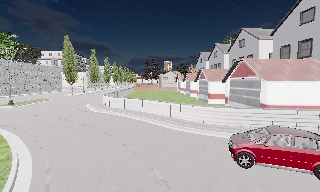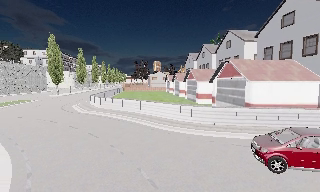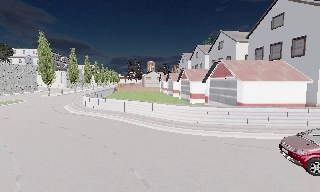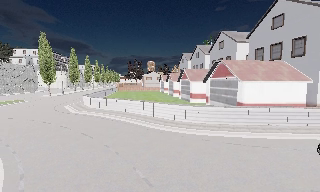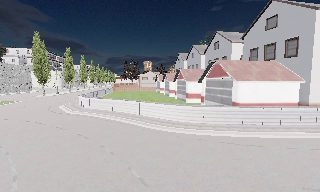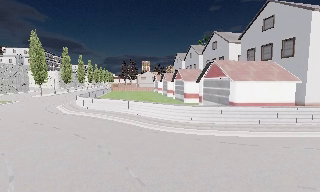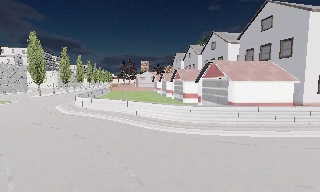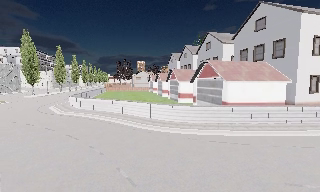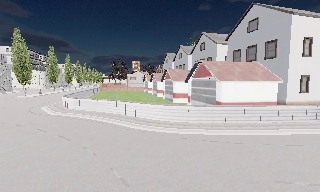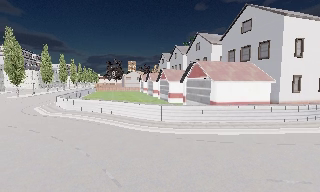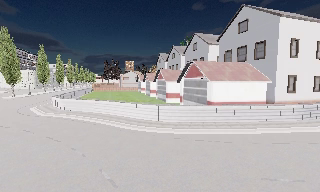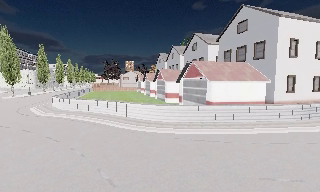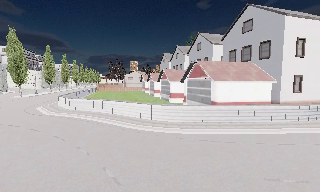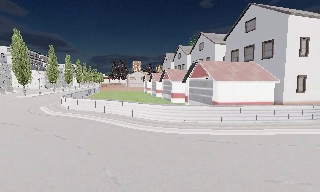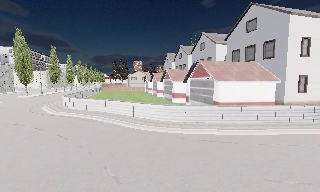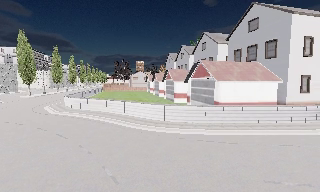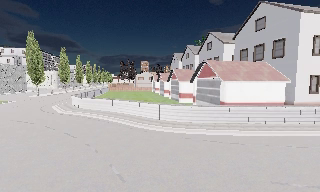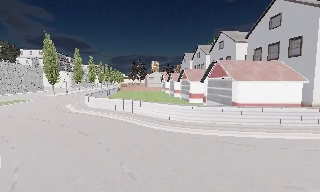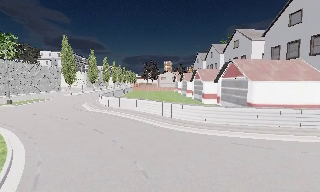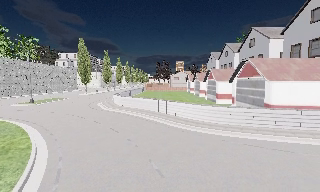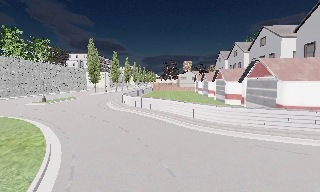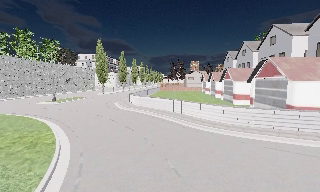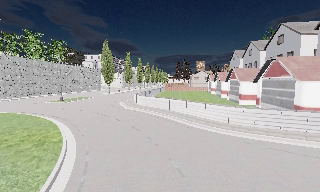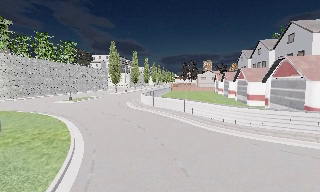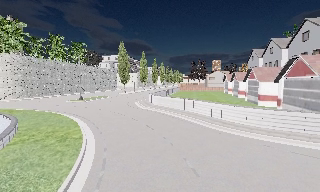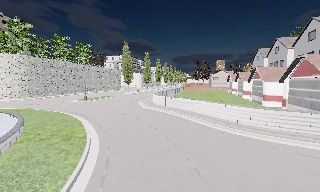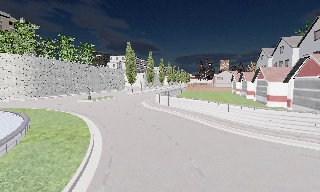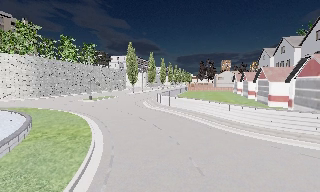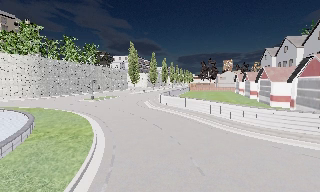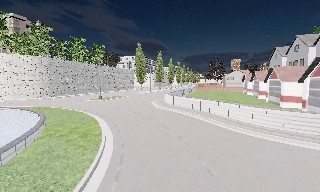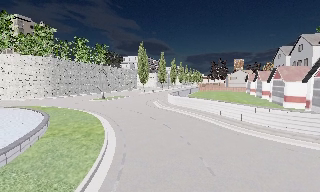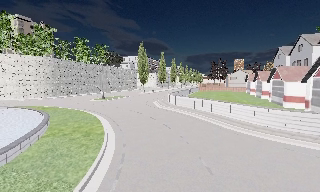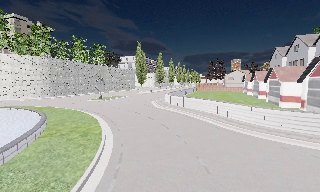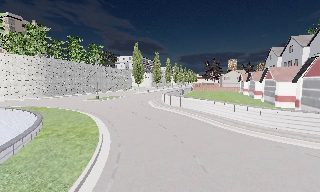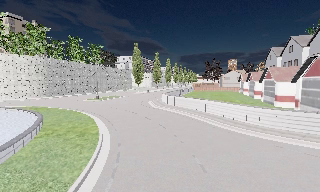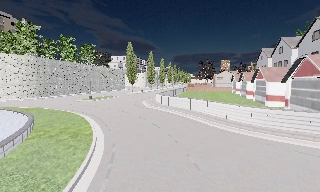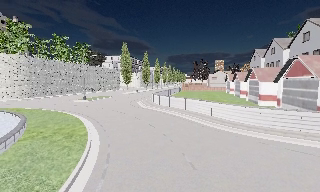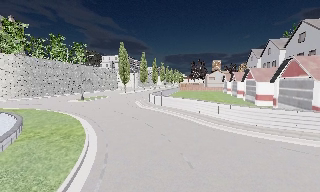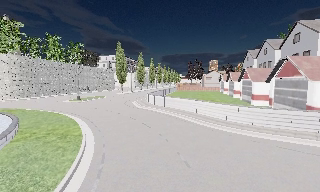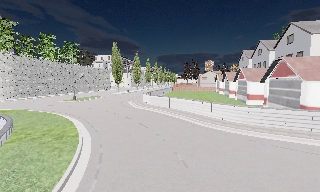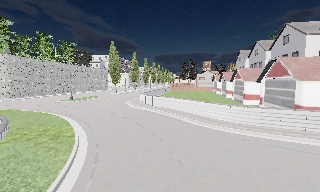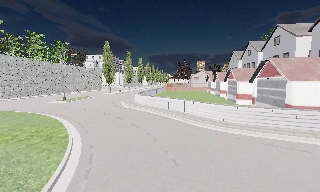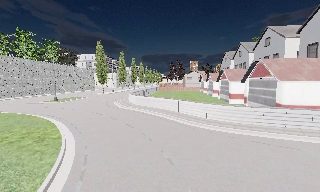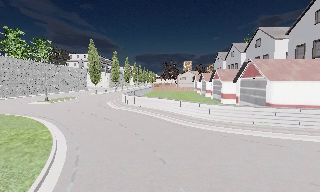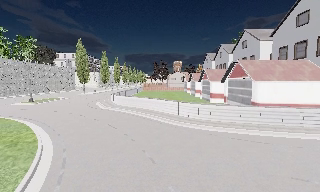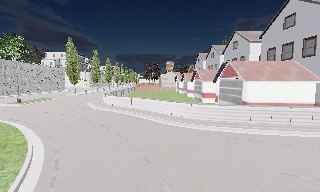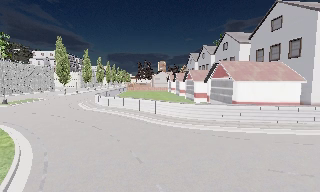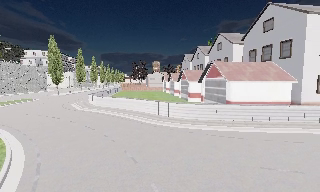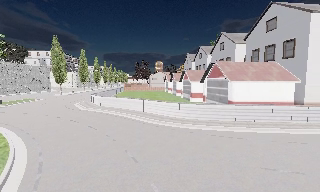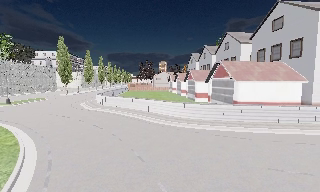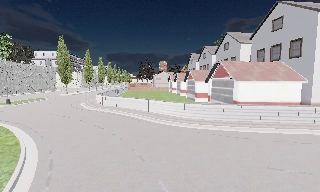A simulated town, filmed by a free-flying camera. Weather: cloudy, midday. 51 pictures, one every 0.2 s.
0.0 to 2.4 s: The camera pans to its right, which is clockwise from overhead, by about 10 degrees. It travels to its right, about 0.5 m, so close, fixed things drift to the left.
2.4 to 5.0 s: The scene slides to the right, as the camera pans about 30 degrees to its left.
5.0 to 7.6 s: The camera travels backward, about 0.5 m, so what stands in front gets smaller.
7.6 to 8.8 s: The camera swings to its right by about 10 degrees, and the scene slides to the left.
8.8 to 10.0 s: The camera shifts only a little, or ends up much as it began.
The film runs backward here.
